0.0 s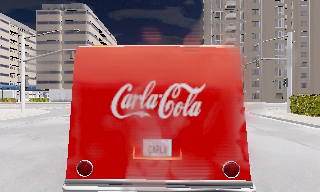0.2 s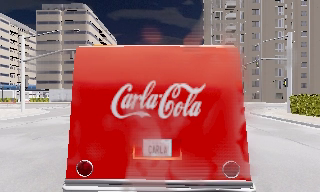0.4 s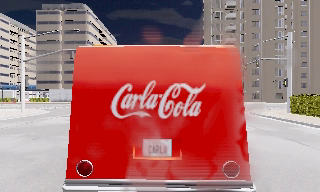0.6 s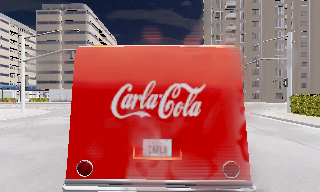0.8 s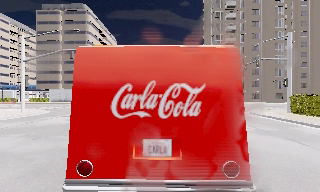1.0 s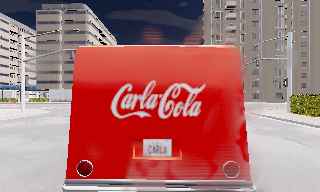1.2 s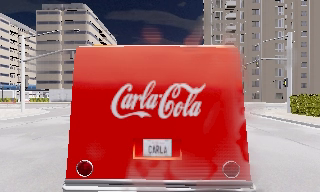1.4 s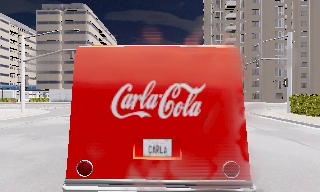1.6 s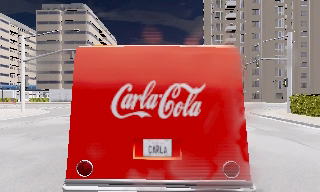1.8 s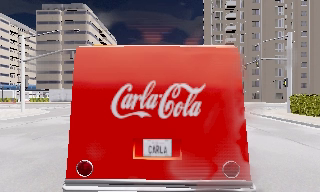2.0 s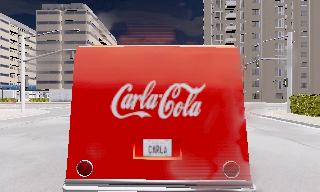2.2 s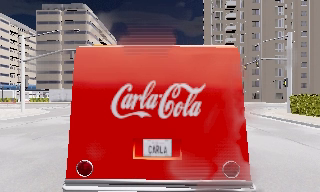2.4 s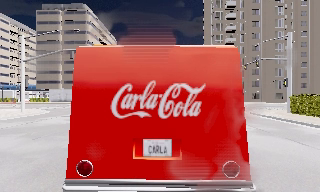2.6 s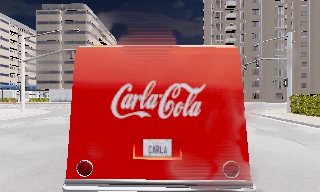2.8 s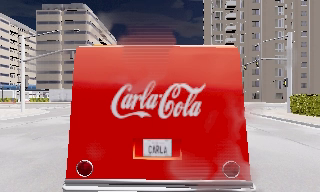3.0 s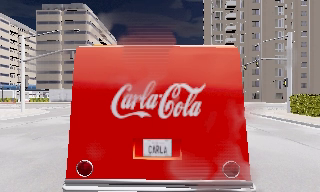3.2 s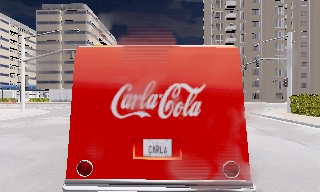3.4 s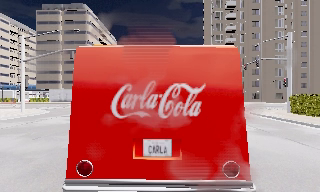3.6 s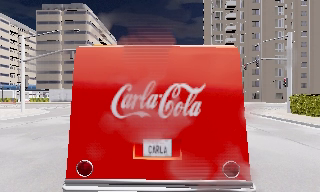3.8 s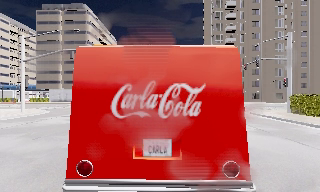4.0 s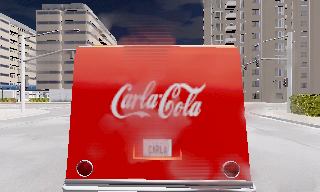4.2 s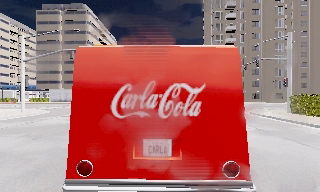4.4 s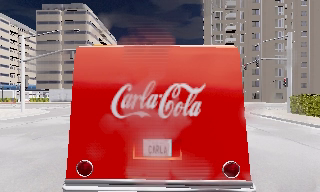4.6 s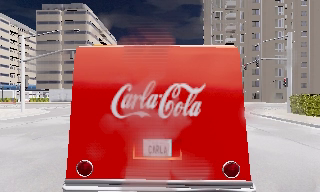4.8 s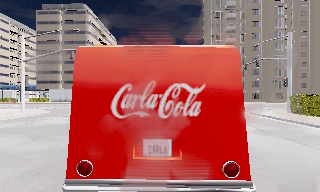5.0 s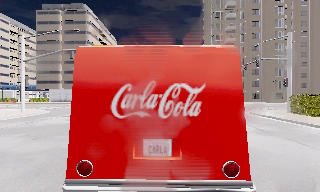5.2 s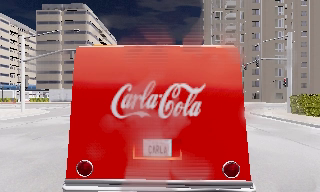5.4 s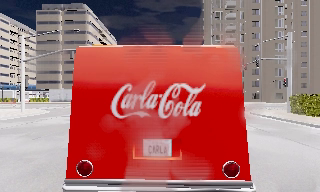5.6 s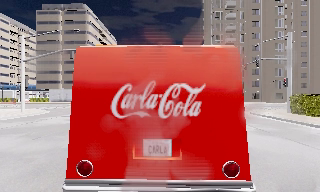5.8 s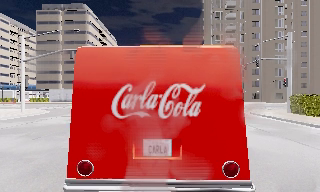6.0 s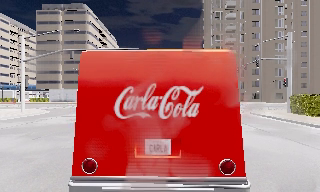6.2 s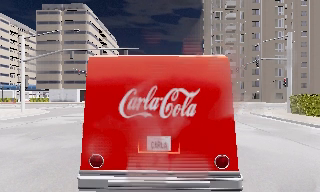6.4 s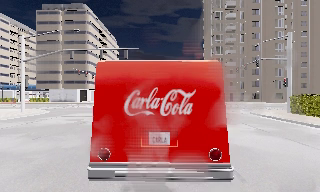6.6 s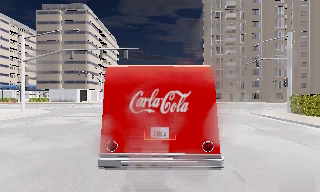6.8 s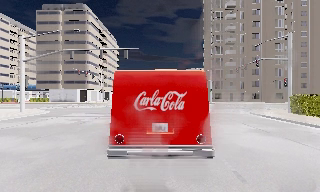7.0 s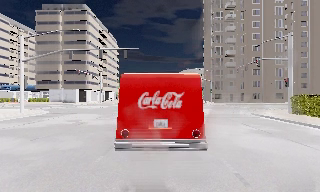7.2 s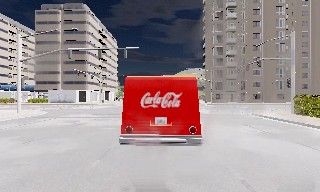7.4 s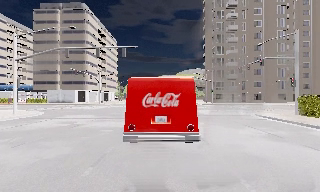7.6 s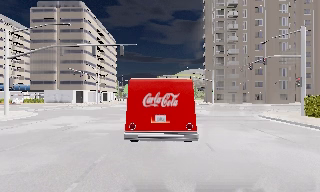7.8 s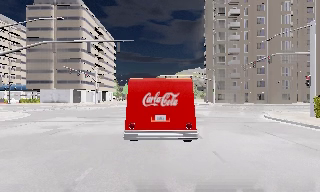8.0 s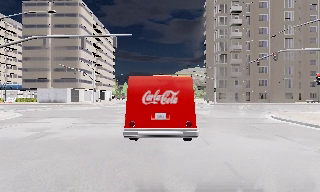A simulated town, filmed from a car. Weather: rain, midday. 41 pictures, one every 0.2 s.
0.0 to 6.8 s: The camera keeps its place and its aim.
6.8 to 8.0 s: The camera travels forward, about 3.5 m, so what stands in front looms larger. It gains speed.
The film runs forward here.
